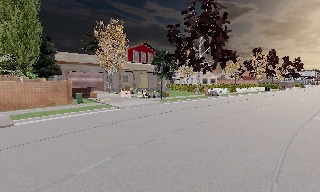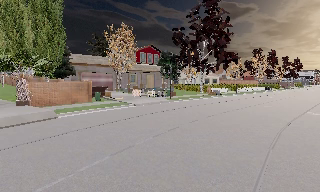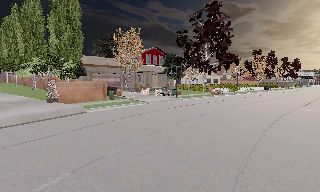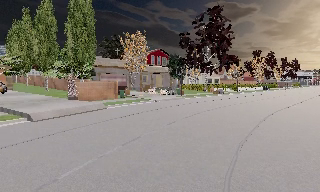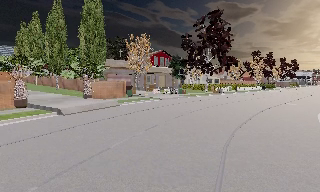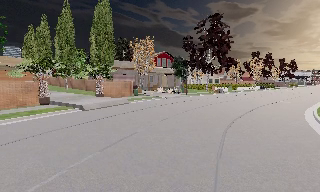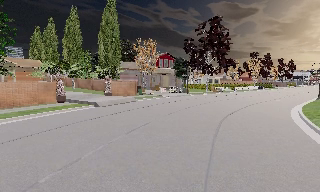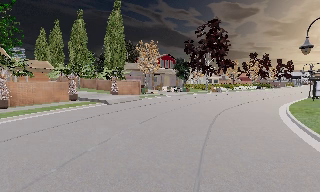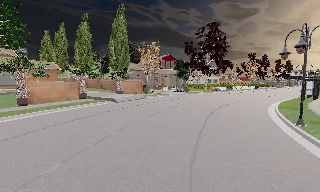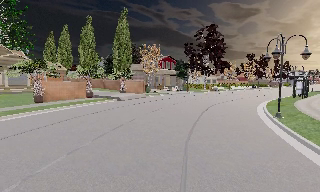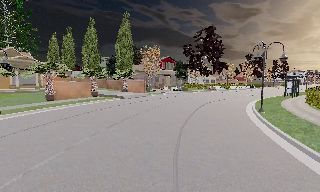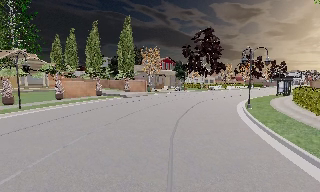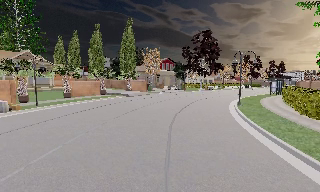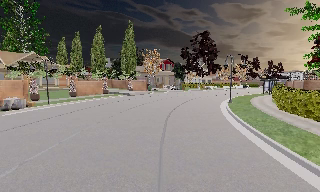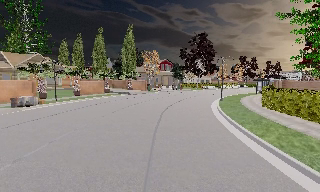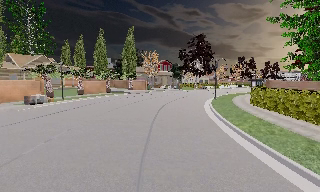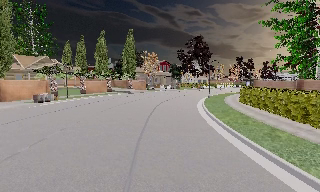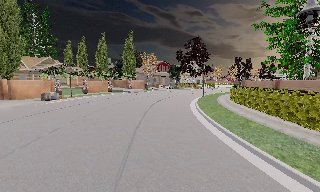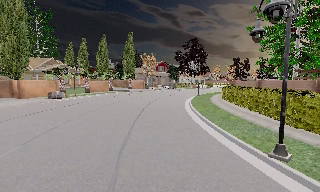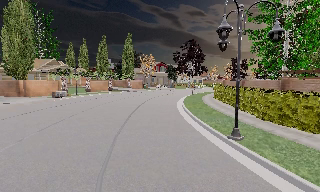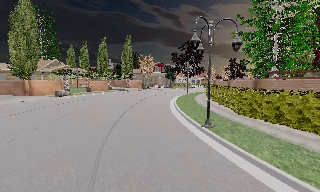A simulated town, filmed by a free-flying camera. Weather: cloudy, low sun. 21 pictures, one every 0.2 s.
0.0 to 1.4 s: The camera travels backward and to its left, about 13 m, so what stands in front gets smaller.
1.4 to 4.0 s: The camera travels backward, about 20 m, so what stands in front gets smaller.
The film runs backward here.
